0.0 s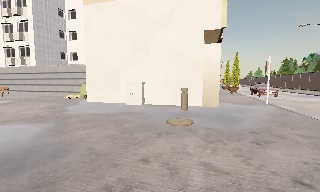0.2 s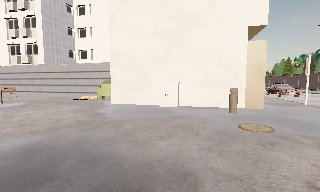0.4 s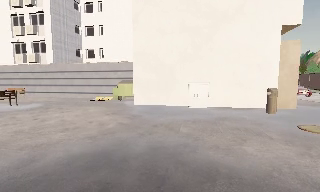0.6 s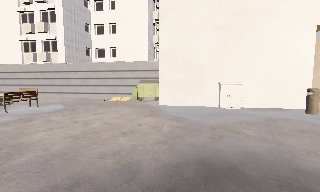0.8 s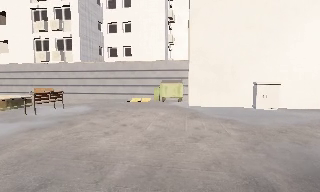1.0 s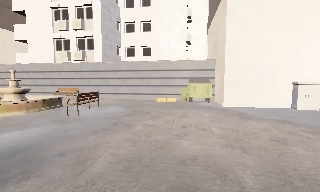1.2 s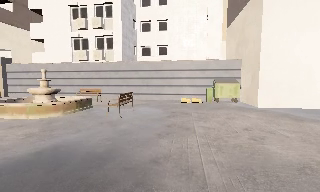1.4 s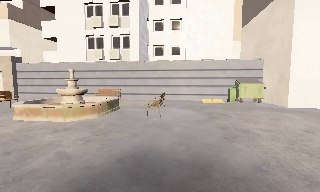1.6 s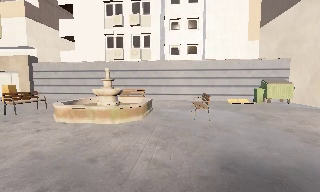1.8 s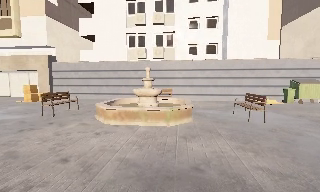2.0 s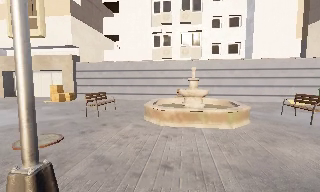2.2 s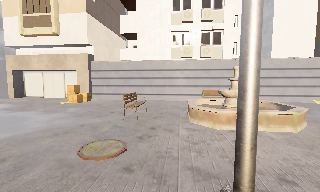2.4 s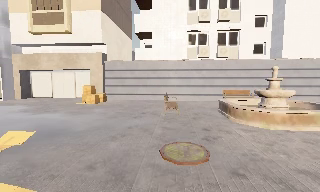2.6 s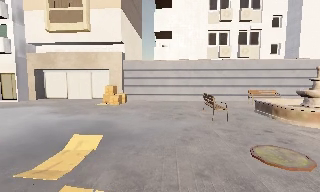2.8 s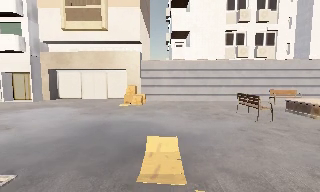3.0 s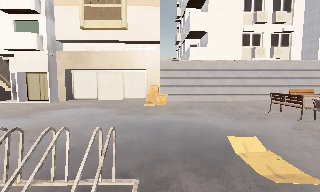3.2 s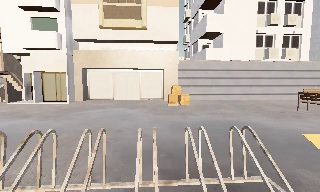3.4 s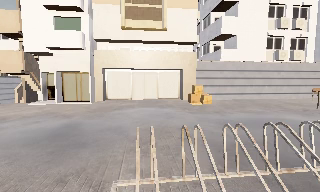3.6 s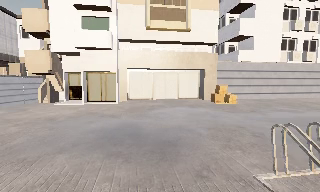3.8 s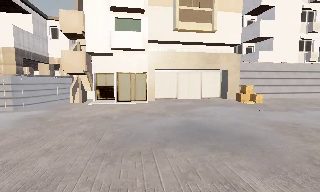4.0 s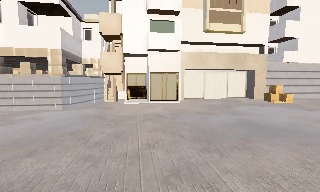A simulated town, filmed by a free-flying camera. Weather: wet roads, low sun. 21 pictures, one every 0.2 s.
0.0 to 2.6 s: The camera pans to its right, which is clockwise from overhead, by about 15 degrees. It travels to its left, about 25 m, so close, fixed things drift to the right.
2.6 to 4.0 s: The camera pans to its right, which is clockwise from overhead, by about 10 degrees. It travels to its left, about 15 m, so close, fixed things drift to the right.
The film runs forward here.
